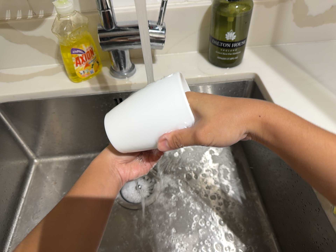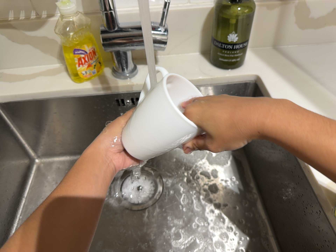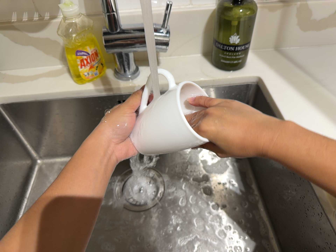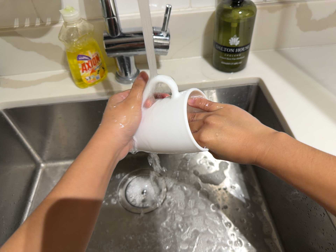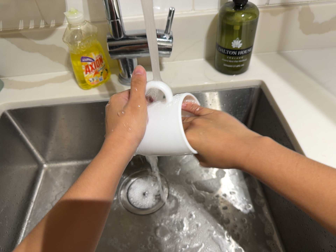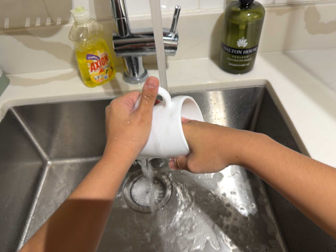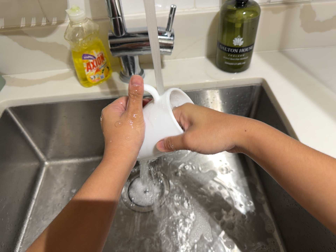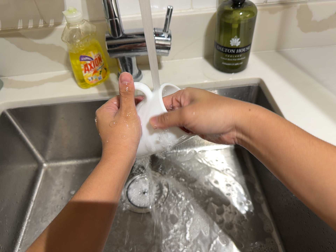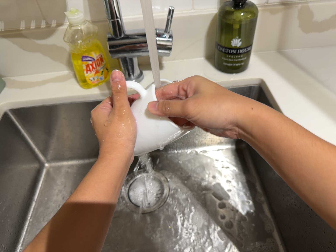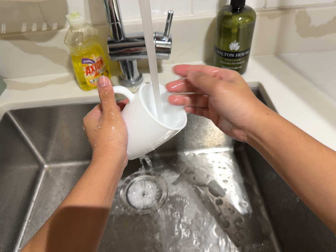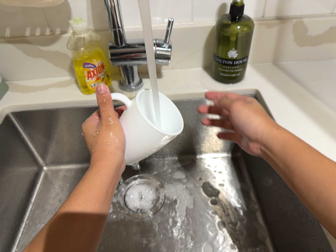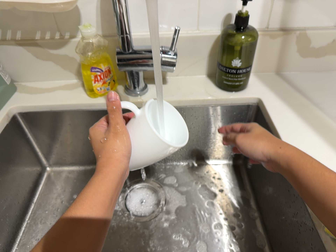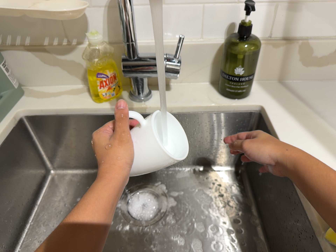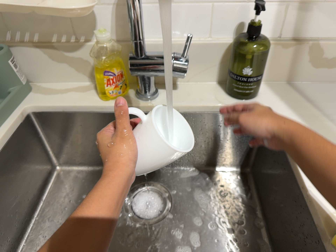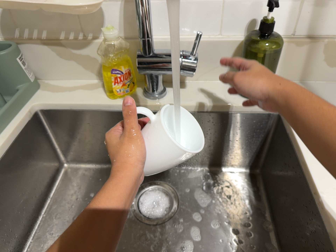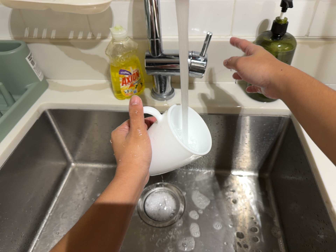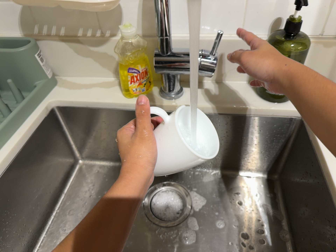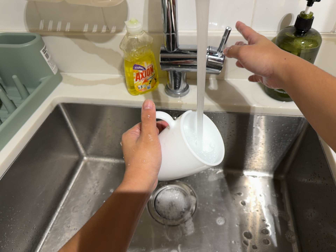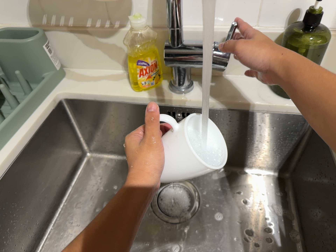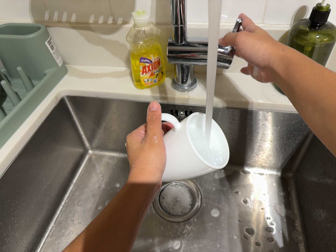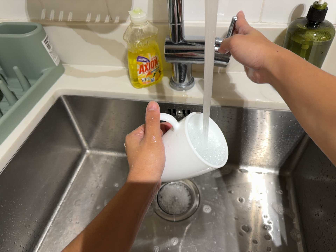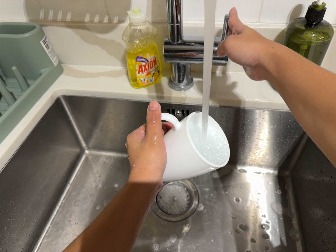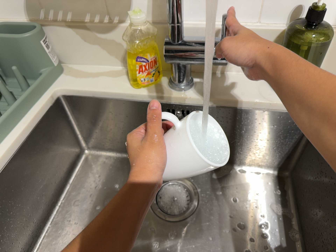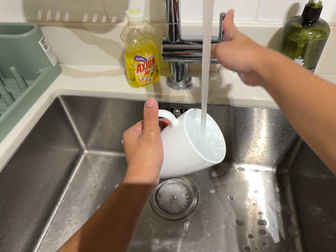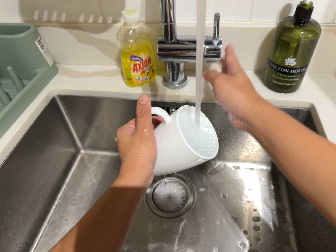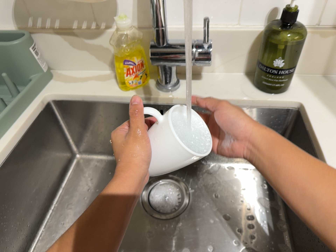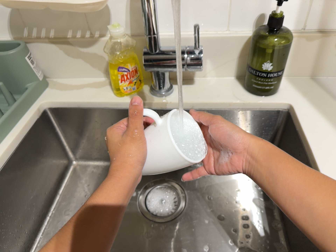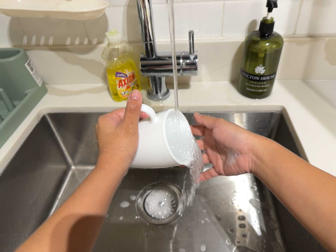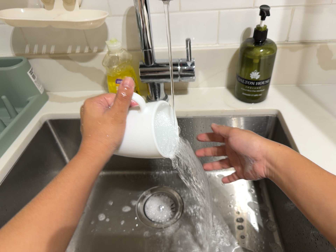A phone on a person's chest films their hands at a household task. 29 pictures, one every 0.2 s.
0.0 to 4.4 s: The scene slides to the right, as the camera pans about 10 degrees to its left. It rolls about its line of sight by about 10 degrees, and the scene rotates clockwise.
4.4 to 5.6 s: The camera travels backward, about 7 cm, so what stands in front gets smaller.
The film runs forward here.
